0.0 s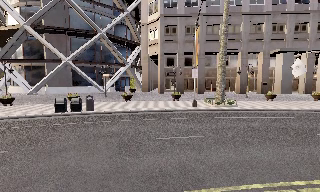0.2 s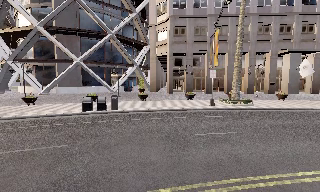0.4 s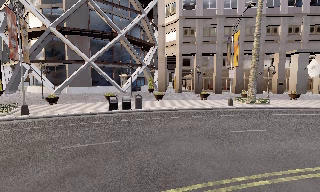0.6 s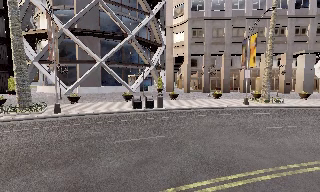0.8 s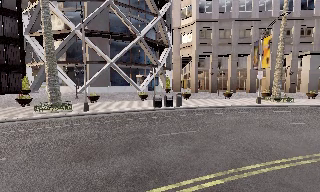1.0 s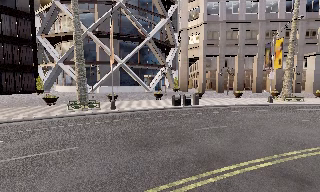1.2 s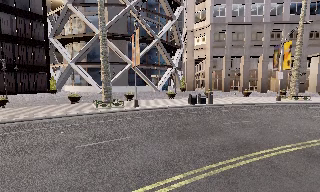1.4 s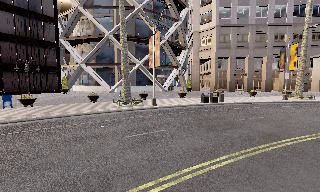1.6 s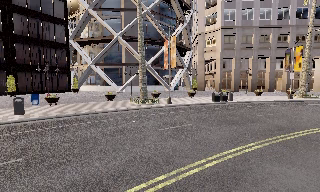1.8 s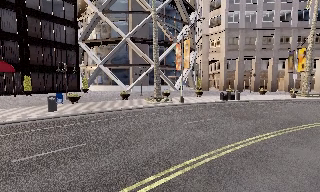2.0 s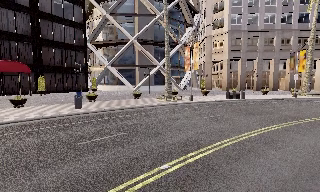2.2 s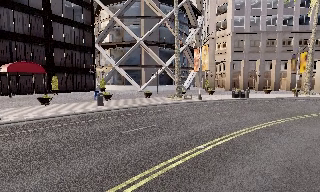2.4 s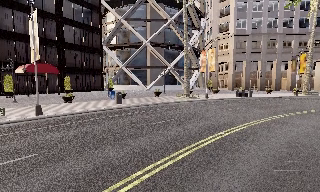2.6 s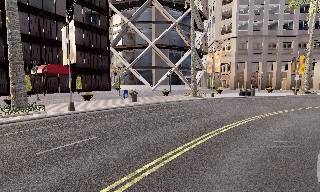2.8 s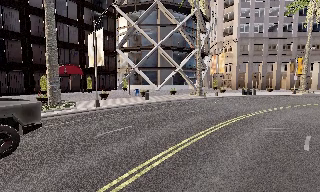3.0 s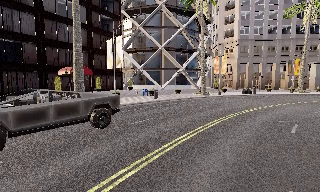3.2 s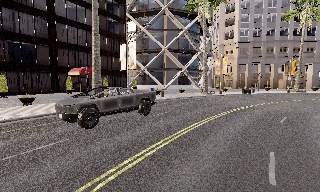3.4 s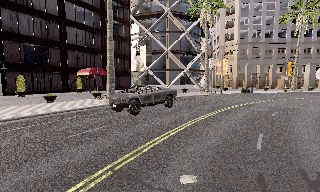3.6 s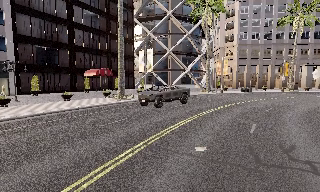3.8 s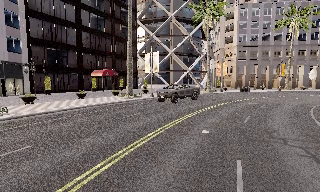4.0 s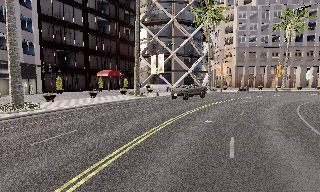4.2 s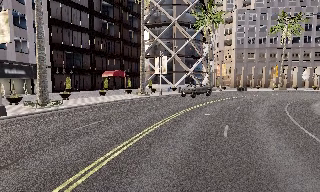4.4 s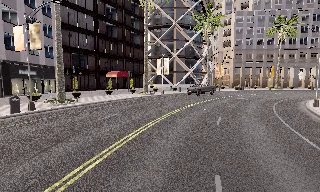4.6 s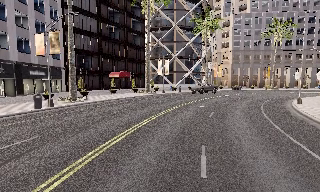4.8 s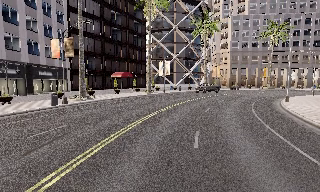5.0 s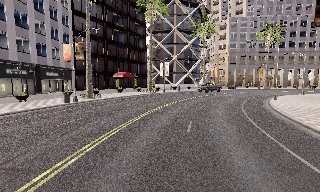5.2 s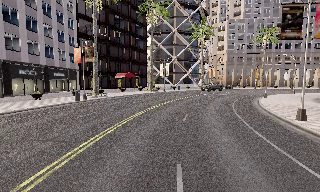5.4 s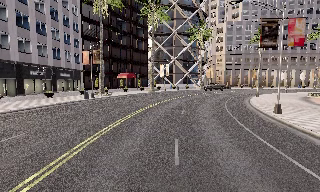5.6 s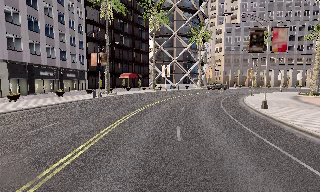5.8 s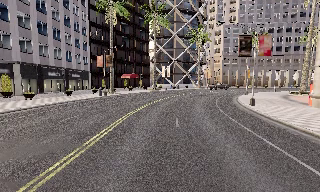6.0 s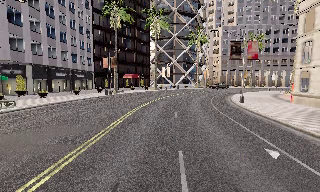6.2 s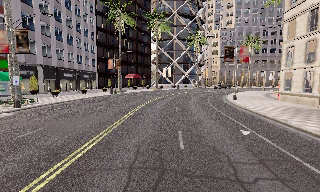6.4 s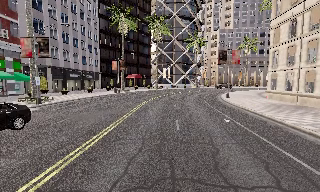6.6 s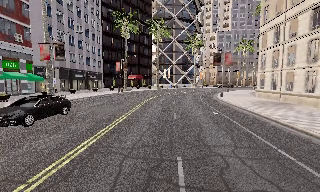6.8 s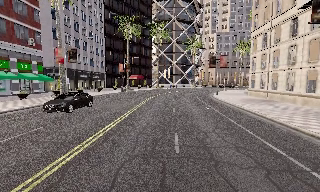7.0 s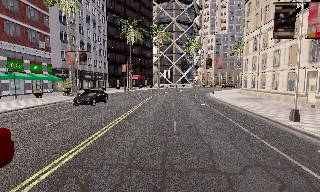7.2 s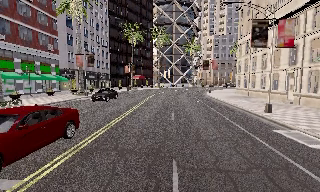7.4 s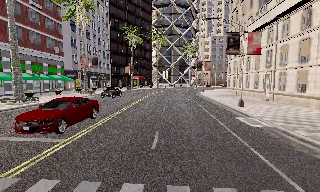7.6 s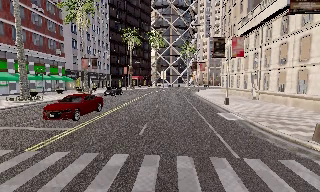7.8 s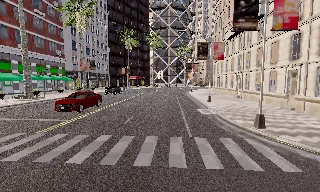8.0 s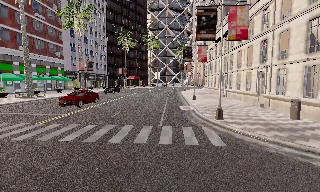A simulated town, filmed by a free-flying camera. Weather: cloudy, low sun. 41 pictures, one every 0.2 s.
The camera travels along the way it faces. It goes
backward.
0.0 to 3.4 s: The camera travels to its left and backward, about 30 m, so close, fixed things drift to the right.
3.4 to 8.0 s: The camera travels backward, about 50 m, so what stands in front gets smaller.
The film runs backward here.
